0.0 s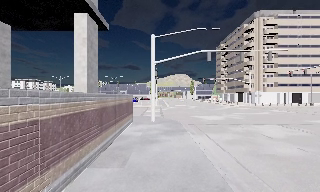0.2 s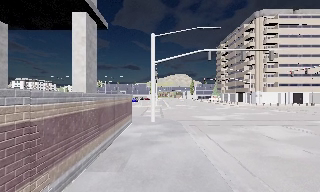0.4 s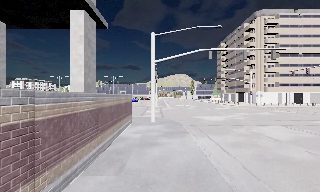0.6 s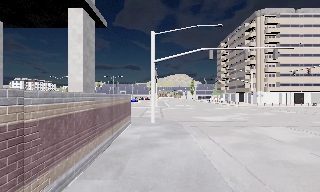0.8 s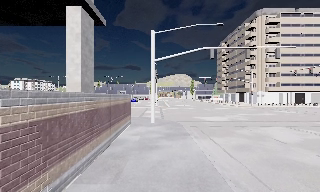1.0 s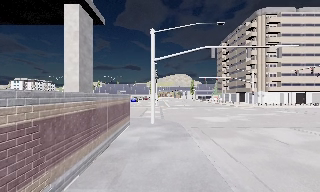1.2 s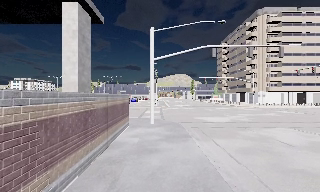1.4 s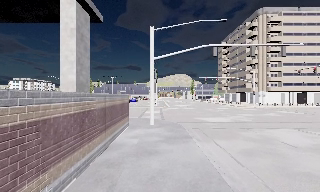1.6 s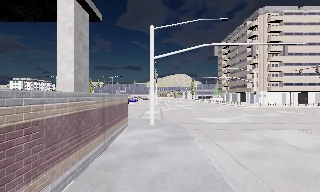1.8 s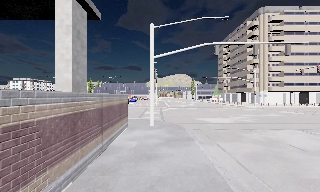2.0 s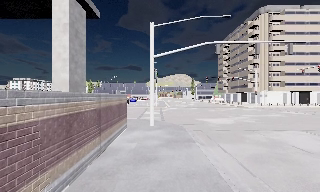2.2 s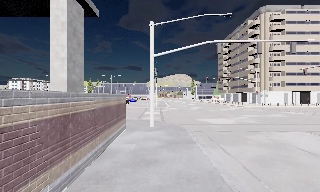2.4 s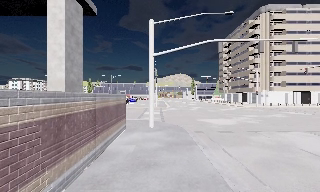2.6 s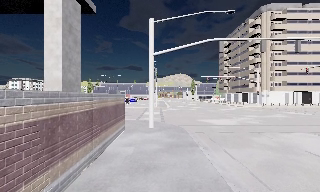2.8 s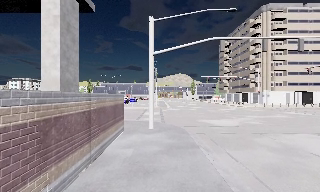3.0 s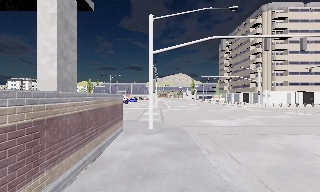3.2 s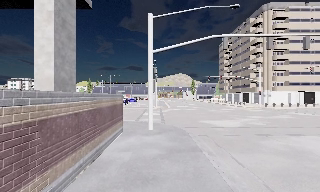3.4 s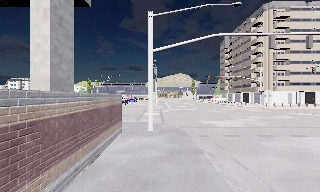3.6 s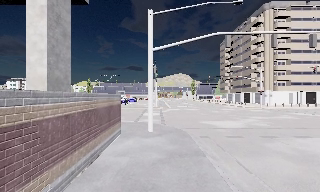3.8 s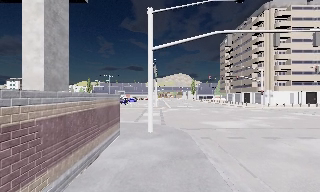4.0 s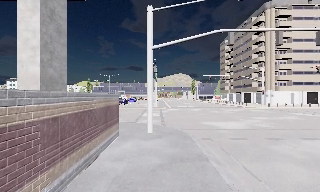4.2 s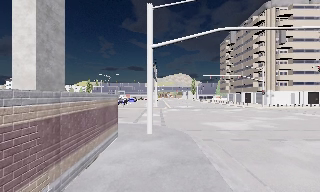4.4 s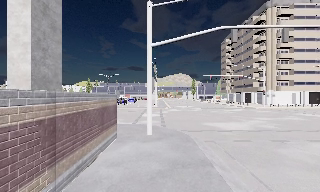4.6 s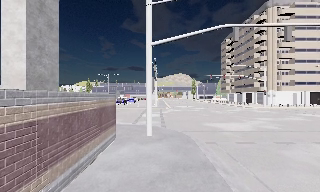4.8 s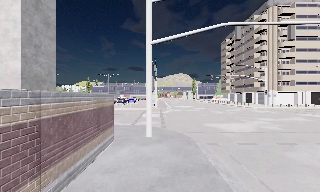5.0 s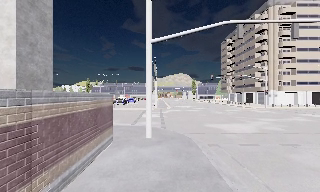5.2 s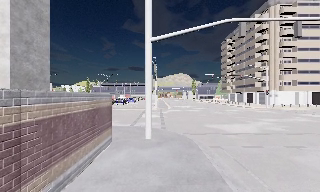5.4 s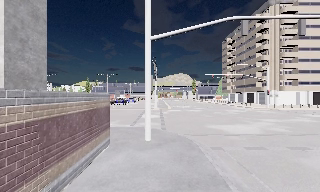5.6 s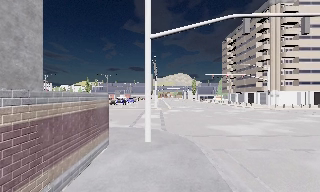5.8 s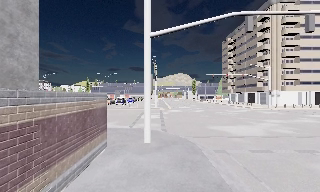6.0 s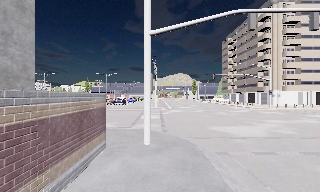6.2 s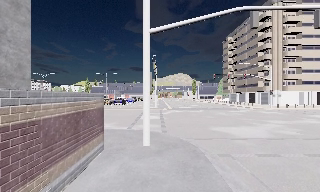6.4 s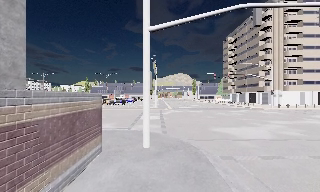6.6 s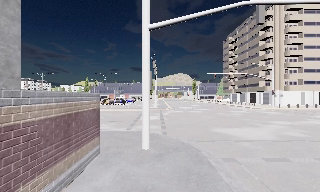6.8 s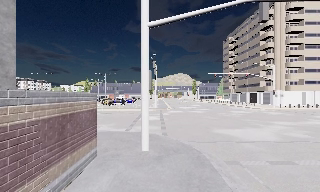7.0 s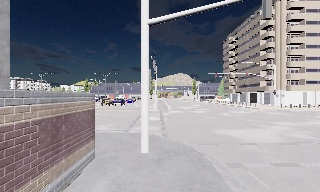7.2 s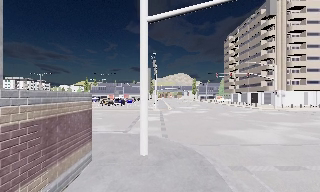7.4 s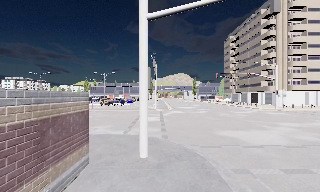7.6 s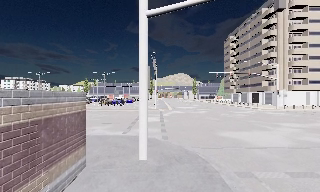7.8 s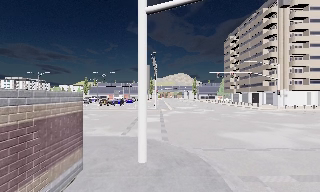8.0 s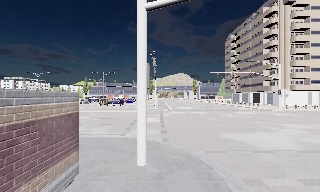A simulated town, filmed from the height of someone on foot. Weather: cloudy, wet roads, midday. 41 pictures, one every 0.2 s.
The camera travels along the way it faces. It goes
forward.
0.0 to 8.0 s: The camera travels forward, about 9 m, so what stands in front looms larger.
The film runs forward here.
